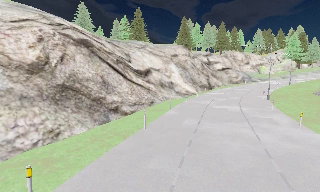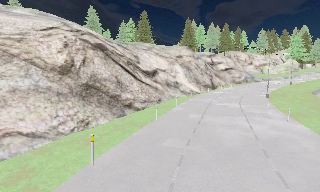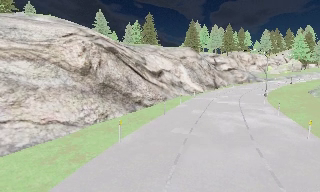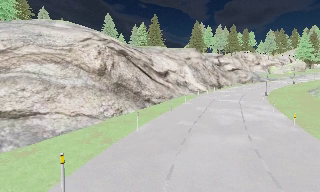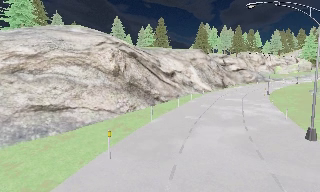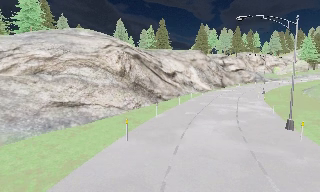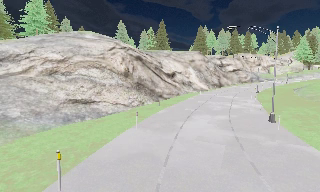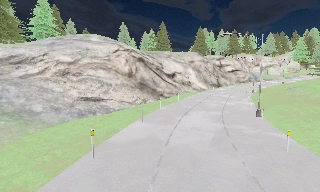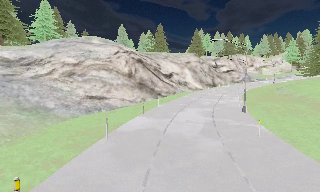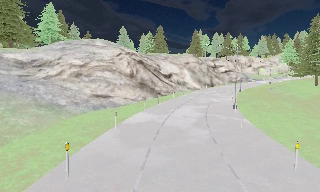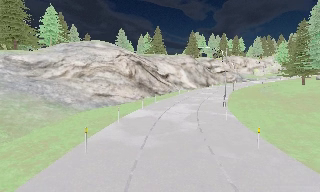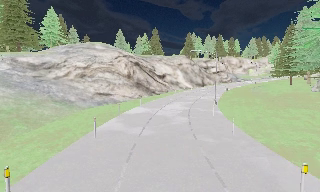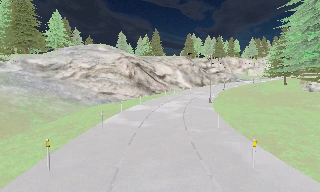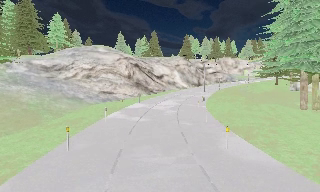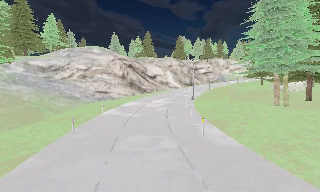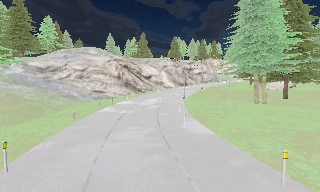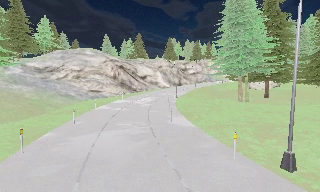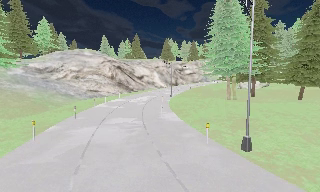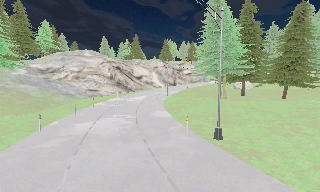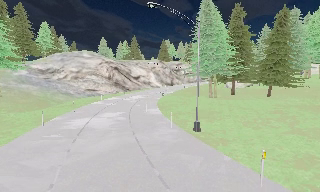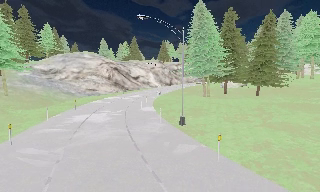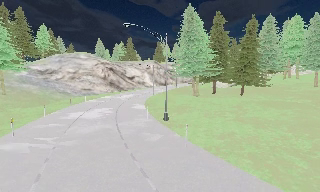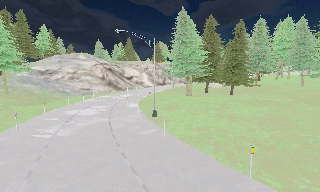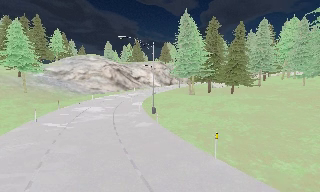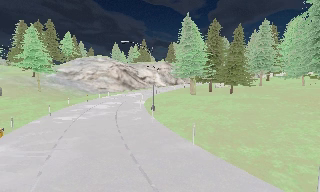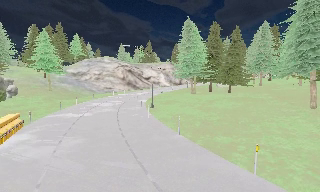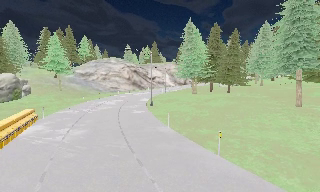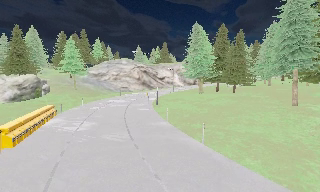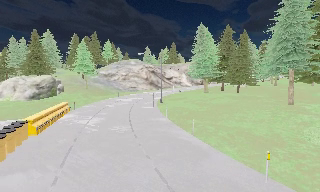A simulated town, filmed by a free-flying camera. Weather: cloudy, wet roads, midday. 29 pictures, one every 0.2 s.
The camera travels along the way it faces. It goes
backward.
0.0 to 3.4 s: The camera travels backward, about 35 m, so what stands in front gets smaller.
3.4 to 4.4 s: The camera travels backward and to its right, about 9 m, so what stands in front gets smaller.
4.4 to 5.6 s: The camera pans to its left, which is counterclockwise from overhead, by about 20 degrees. It travels backward and to its right, about 11 m, so what stands in front gets smaller.
The film runs backward here.
